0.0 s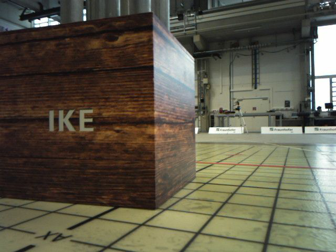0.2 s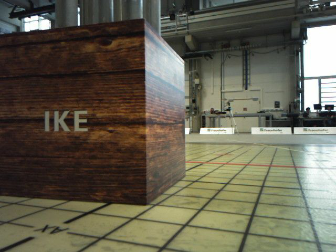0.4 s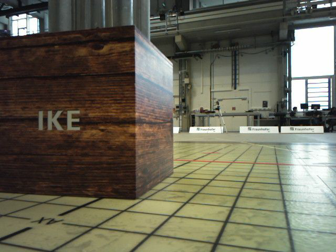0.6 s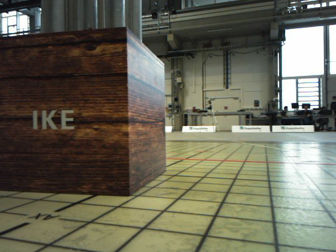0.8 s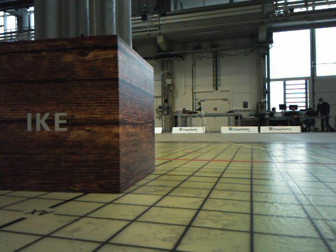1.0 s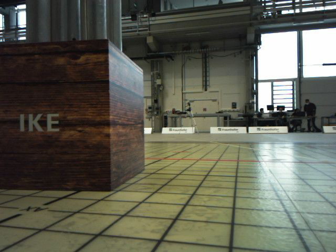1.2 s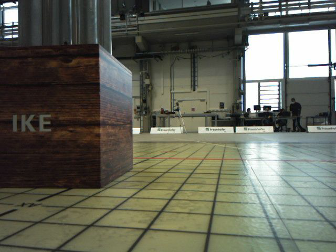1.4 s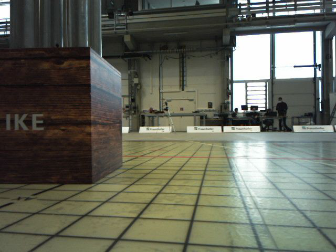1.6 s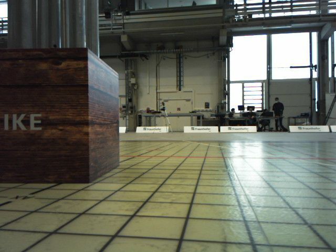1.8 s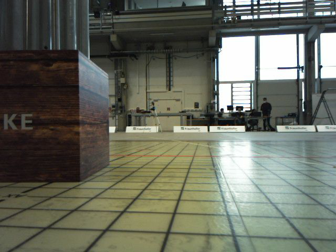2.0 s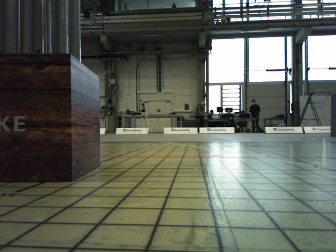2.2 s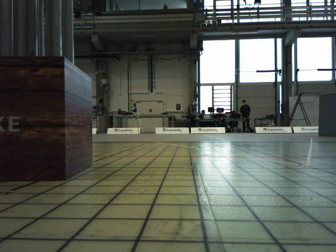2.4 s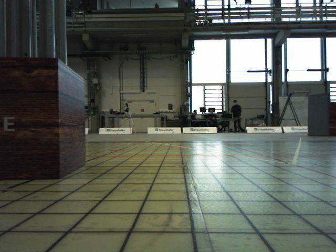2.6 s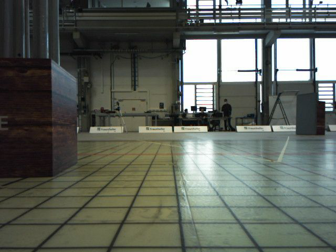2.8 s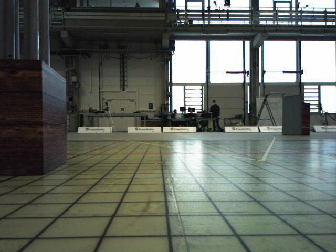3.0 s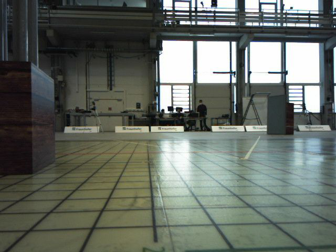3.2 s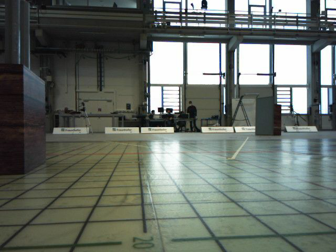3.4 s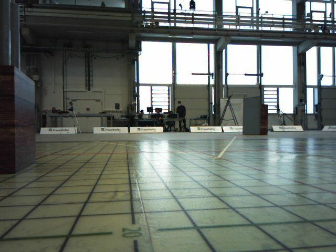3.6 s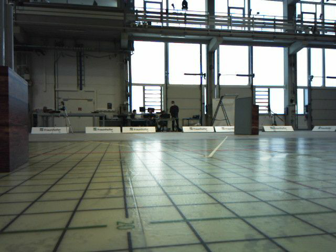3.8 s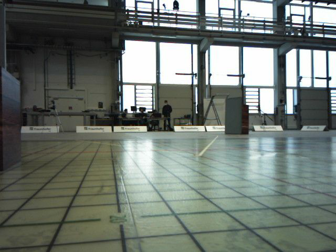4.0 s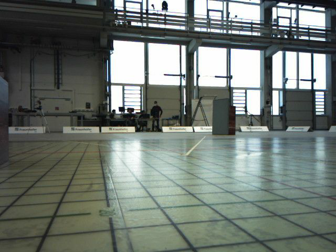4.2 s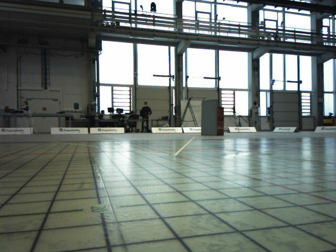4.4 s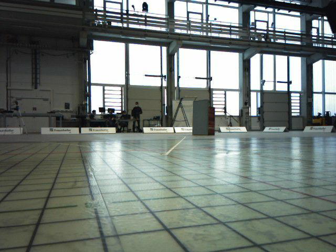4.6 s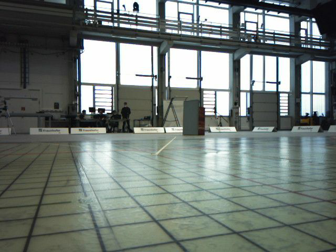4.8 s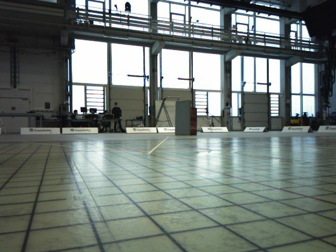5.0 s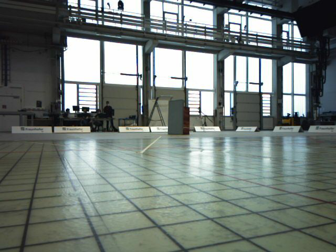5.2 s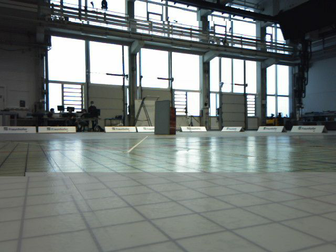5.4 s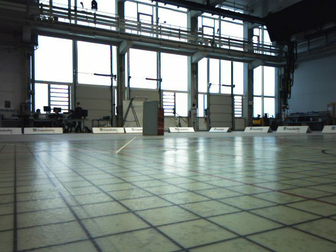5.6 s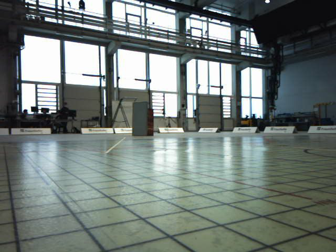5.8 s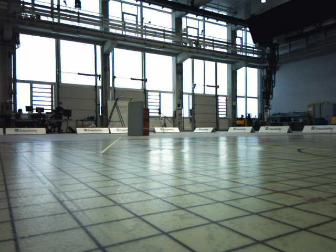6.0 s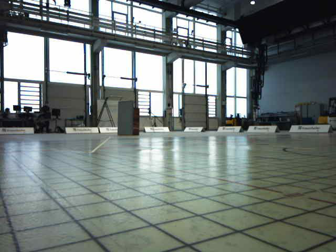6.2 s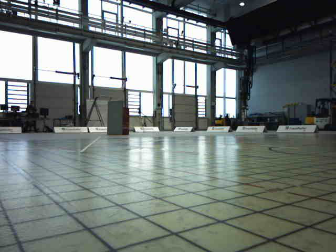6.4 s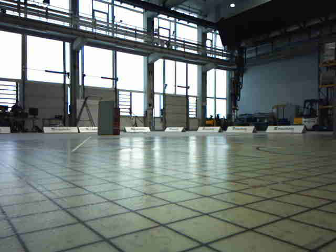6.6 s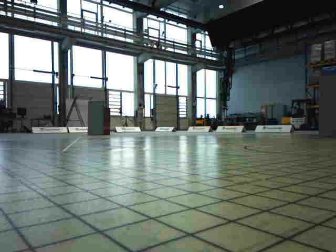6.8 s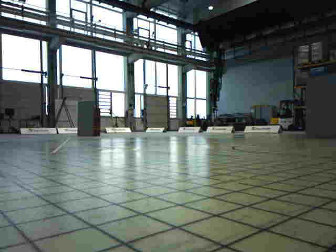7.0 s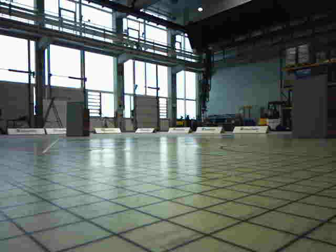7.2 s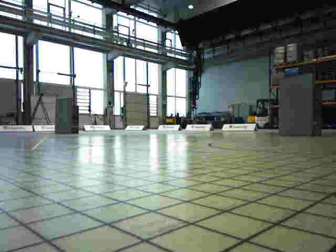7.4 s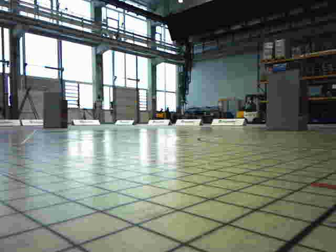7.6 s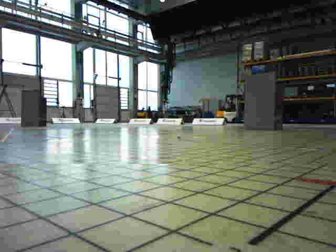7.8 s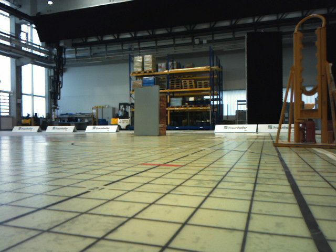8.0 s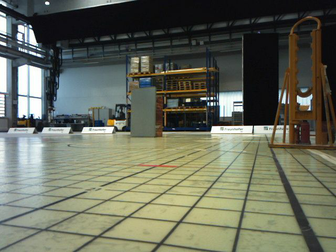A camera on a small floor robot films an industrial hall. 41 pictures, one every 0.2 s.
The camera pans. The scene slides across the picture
to the left.
The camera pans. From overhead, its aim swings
clockwise.
0.0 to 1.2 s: The camera pans to its right, which is clockwise from overhead, by about 10 degrees. It travels backward, about 0.2 m, so what stands in front gets smaller.
1.2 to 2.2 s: The camera travels backward, about 0.2 m, so what stands in front gets smaller.
2.2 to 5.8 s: The camera pans to its right, which is clockwise from overhead, by about 35 degrees. It travels backward, about 0.7 m.
5.8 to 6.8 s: The camera travels backward, about 0.2 m, so what stands in front gets smaller.
6.8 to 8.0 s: The camera swings to its right by about 15 degrees, and the scene slides to the left. It travels backward, about 0.3 m, so what stands in front gets smaller. It gains speed.
The film runs backward here.
